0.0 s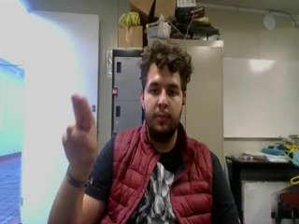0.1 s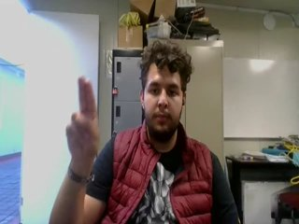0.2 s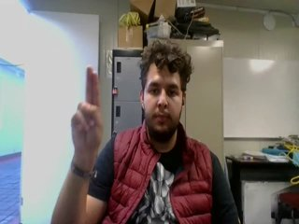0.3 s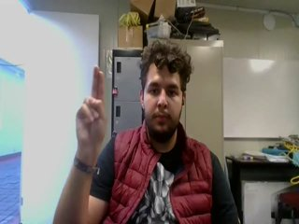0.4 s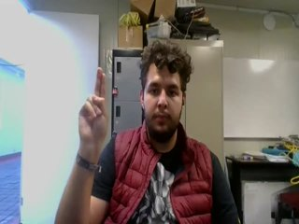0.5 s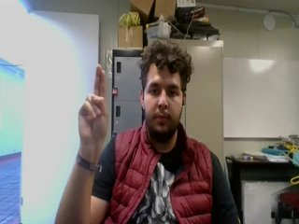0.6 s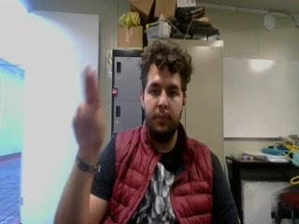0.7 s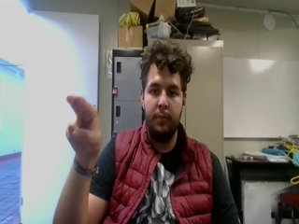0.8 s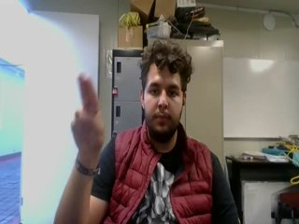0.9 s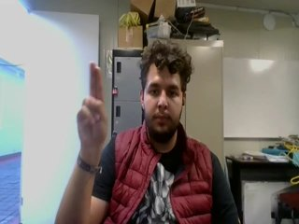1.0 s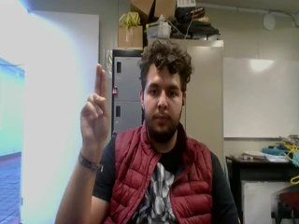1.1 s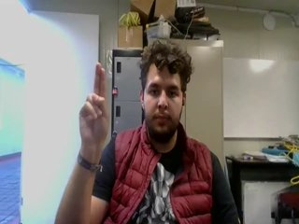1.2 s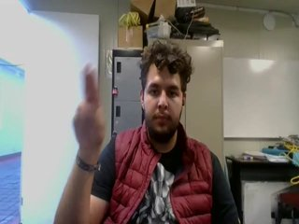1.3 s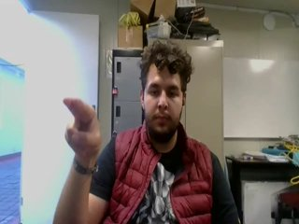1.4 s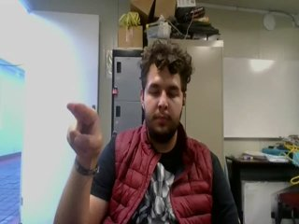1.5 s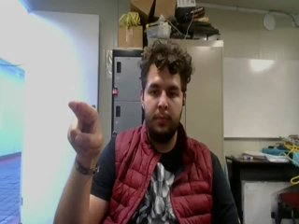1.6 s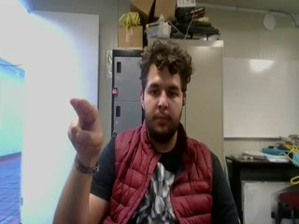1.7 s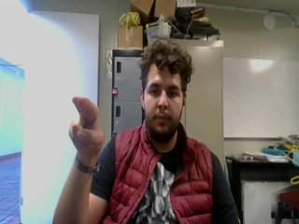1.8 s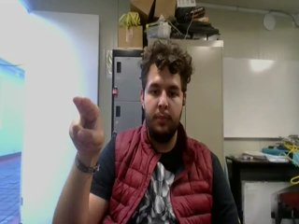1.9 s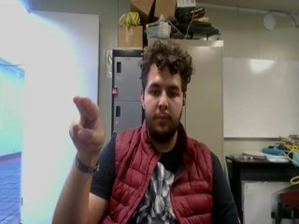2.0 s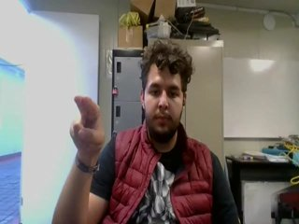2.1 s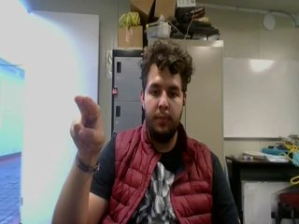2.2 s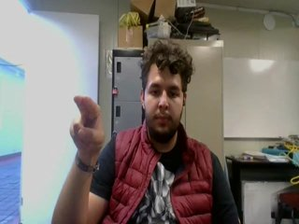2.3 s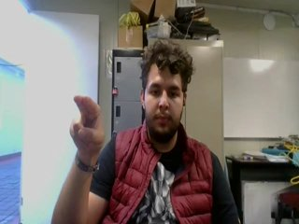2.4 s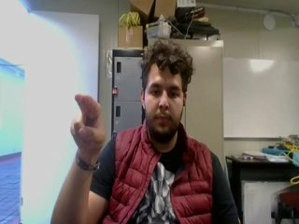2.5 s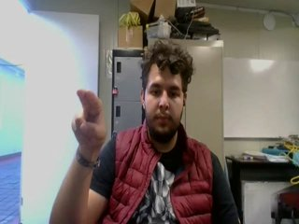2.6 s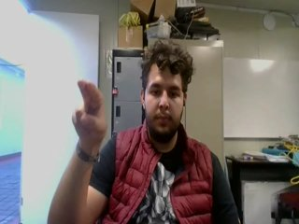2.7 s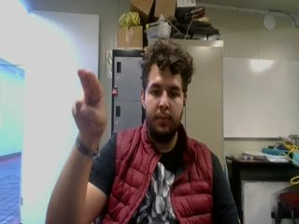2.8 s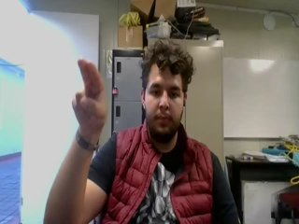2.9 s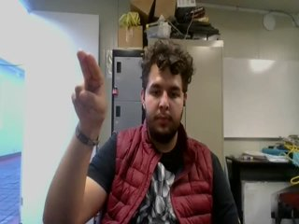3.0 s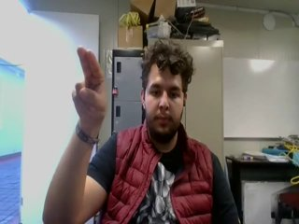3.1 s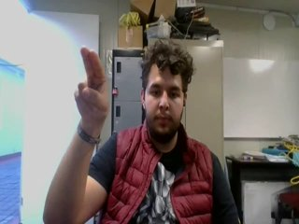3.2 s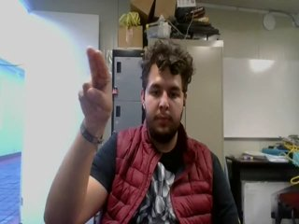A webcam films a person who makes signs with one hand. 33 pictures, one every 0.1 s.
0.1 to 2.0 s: Double click with two fingers.
2.1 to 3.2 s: Pointing with two fingers.
